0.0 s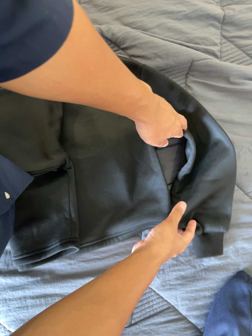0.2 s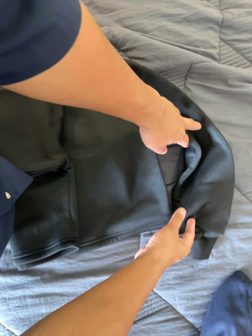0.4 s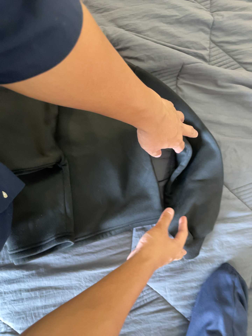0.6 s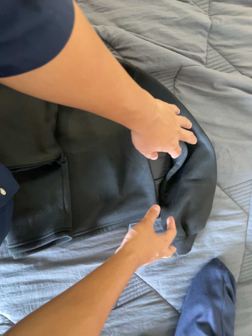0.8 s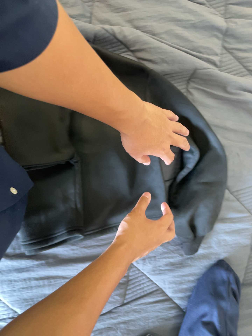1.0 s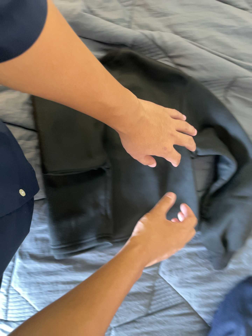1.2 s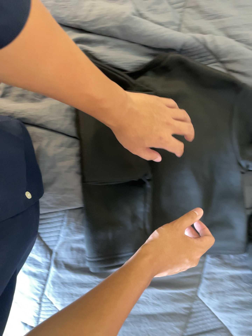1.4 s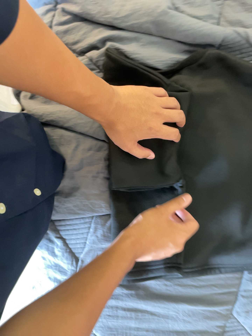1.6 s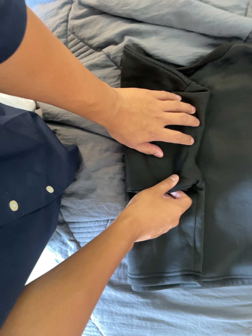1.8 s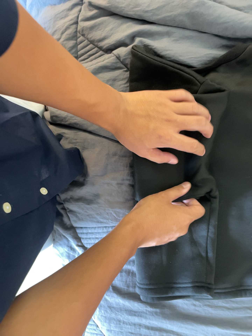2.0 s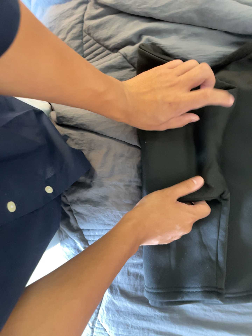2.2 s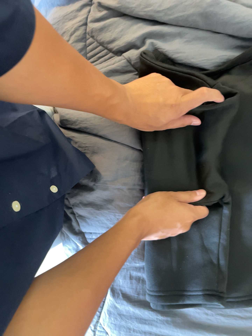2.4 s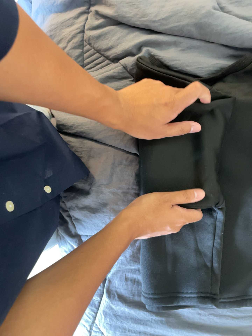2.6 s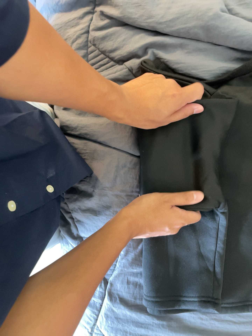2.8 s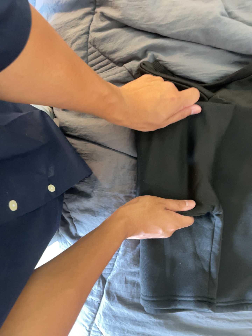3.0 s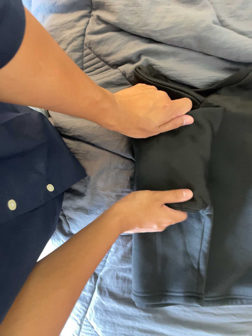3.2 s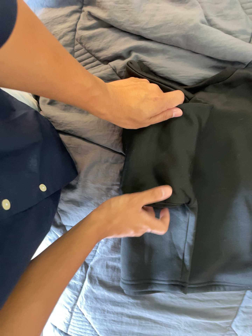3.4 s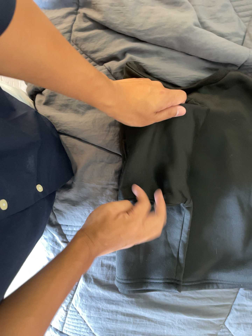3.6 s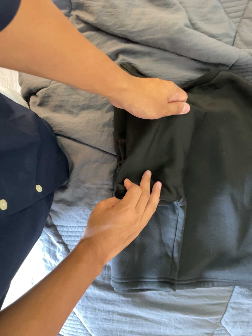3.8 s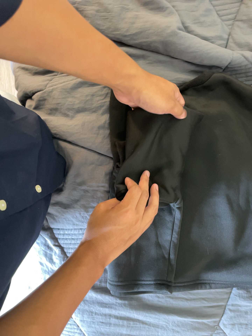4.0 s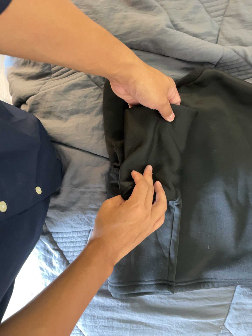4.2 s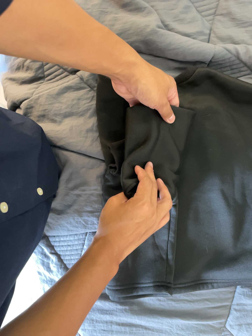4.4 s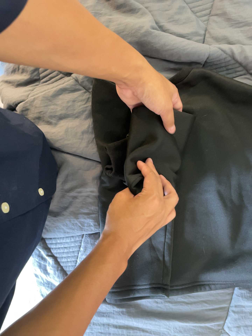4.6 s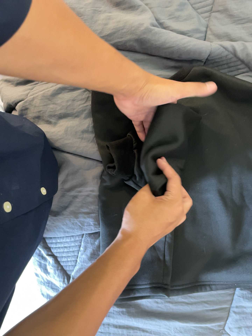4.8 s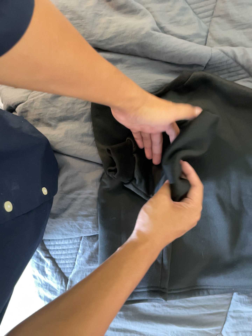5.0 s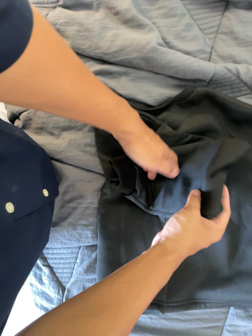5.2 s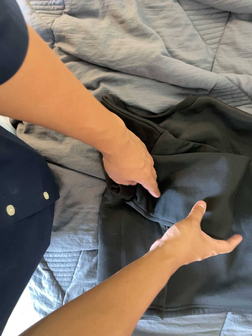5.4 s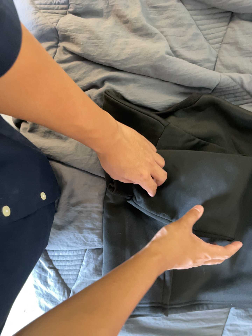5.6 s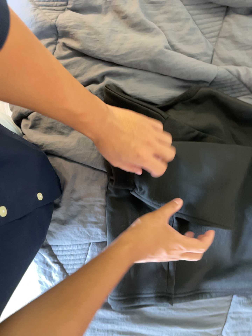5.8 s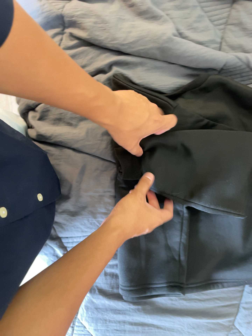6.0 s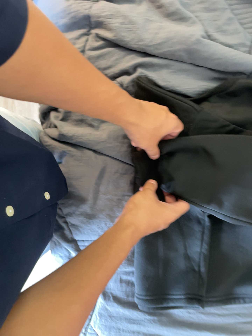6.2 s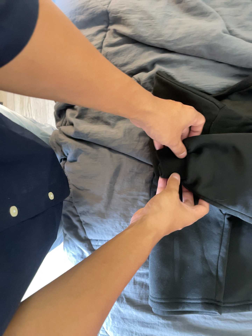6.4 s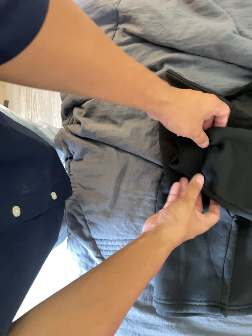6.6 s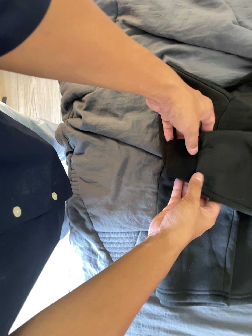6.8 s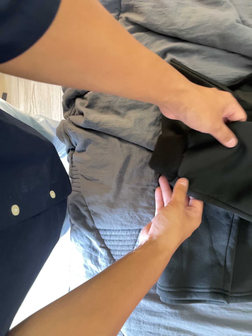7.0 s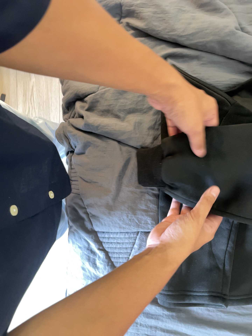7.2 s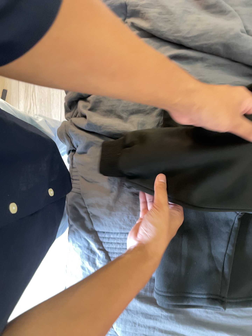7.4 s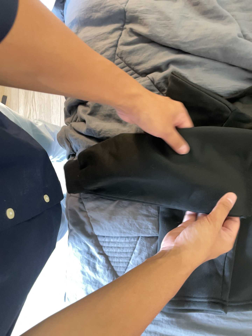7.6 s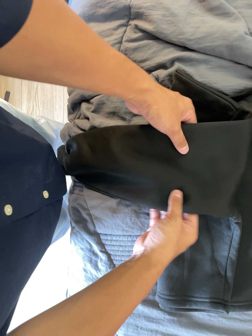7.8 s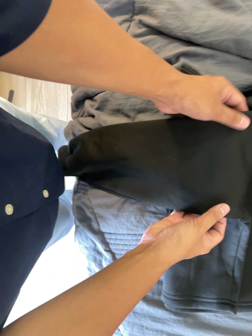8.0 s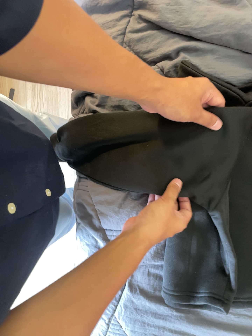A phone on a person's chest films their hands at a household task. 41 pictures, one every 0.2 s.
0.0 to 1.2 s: The camera travels to its left and toward the top of its view, about 14 cm, so close, fixed things drift to the right. It rolls about its line of sight by about 10 degrees, and the scene rotates clockwise.
1.2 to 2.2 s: The scene slides to the right, as the camera pans about 10 degrees to its left. It travels forward, about 10 cm, so what stands in front looms larger.
2.2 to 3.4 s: The camera travels backward, about 6 cm, so what stands in front gets smaller.
3.4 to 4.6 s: The camera travels to its right, about 7 cm, so close, fixed things drift to the left.
4.6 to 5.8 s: The camera travels to its left, about 7 cm.
5.8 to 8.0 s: The camera shifts only a little, or ends up much as it began.
The film runs backward here.
